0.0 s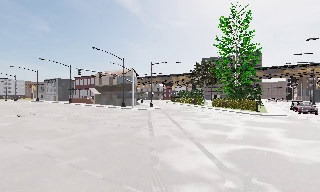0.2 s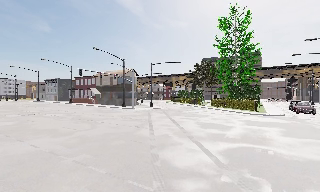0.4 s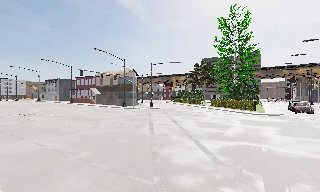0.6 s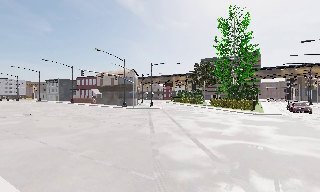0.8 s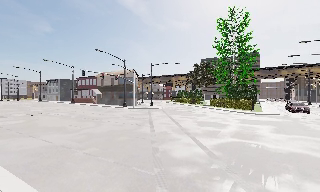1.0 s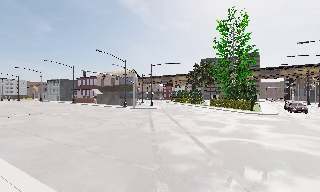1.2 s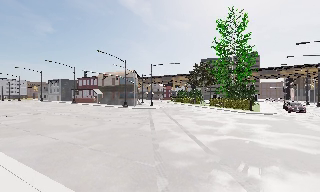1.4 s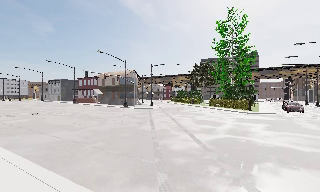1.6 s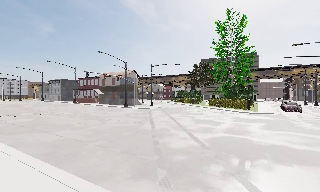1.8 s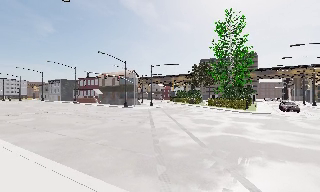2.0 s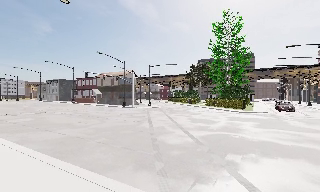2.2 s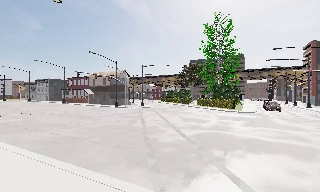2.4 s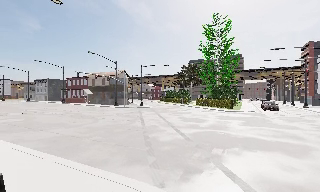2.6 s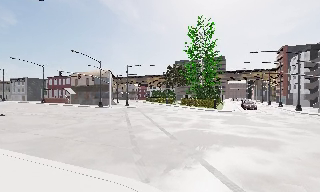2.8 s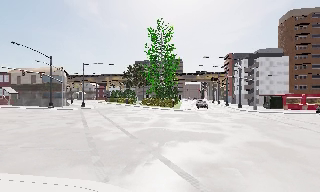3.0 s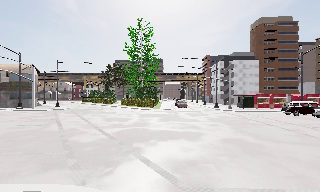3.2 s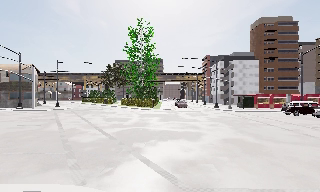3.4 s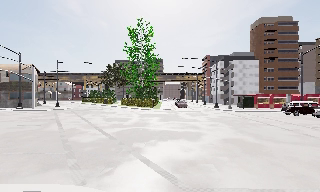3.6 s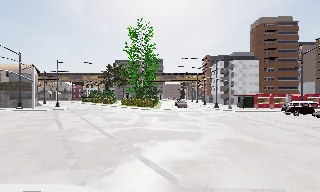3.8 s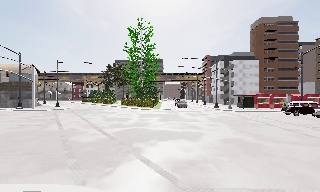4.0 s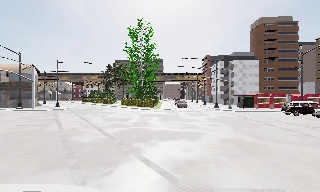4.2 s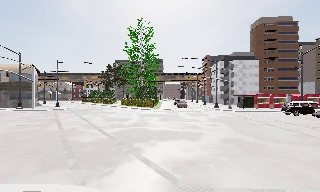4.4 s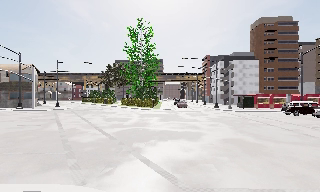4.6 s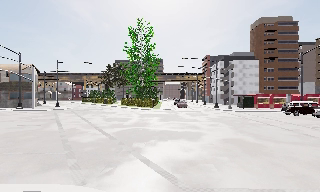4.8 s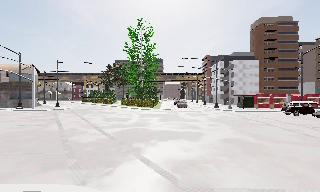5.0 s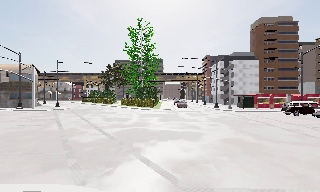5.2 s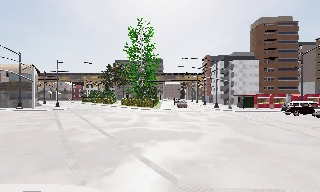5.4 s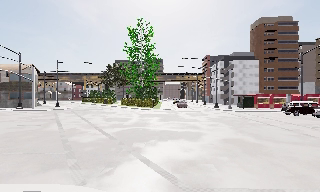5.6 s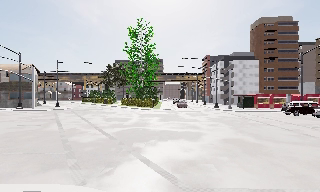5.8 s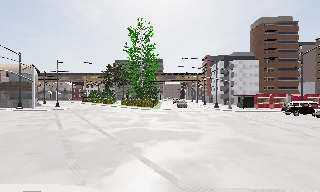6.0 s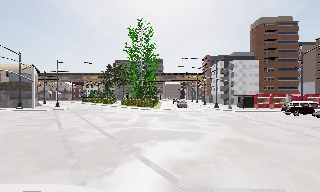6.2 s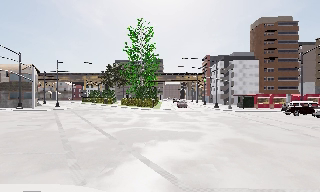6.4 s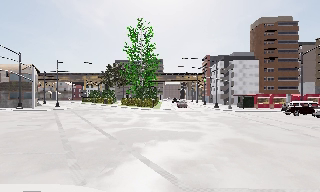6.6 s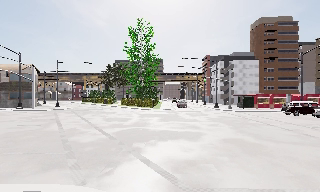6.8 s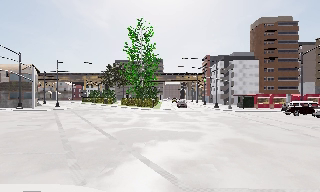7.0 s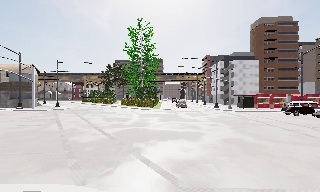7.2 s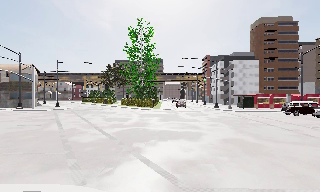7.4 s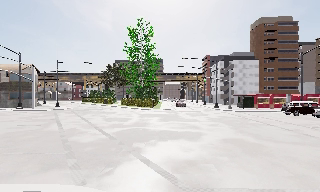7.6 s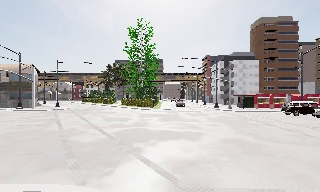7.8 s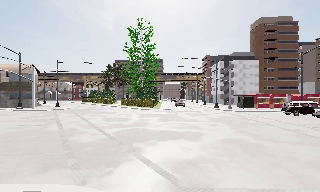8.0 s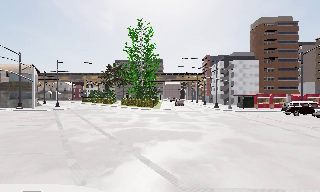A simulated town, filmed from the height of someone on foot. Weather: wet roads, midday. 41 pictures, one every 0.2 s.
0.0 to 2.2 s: The camera travels backward, about 3.5 m, so what stands in front gets smaller.
2.2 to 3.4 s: The camera swings to its right by about 25 degrees, and the scene slides to the left. It travels backward, about 1 m, so what stands in front gets smaller. It loses speed.
3.4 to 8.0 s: The camera keeps its place and its aim.
The film runs backward here.
